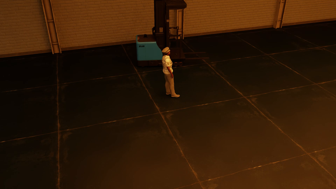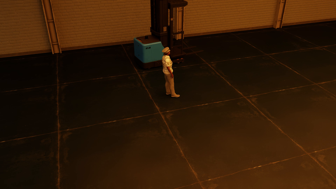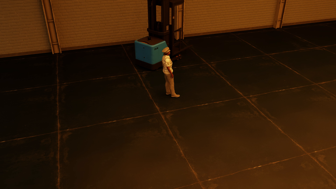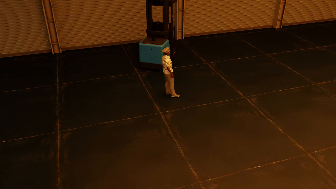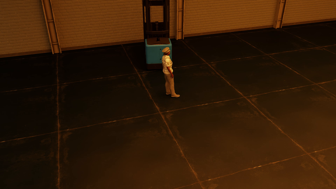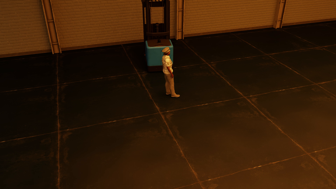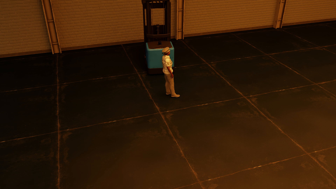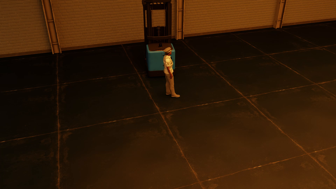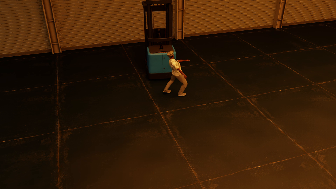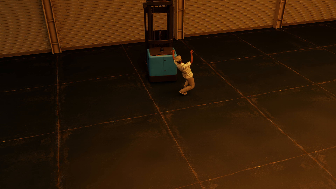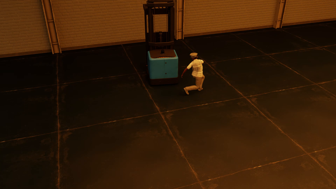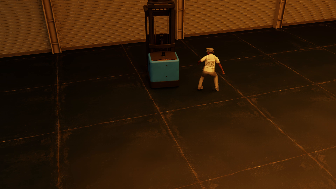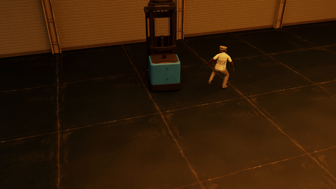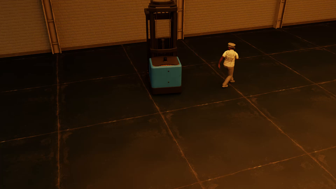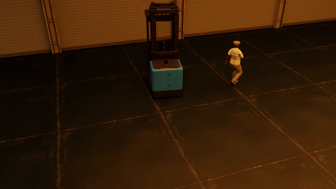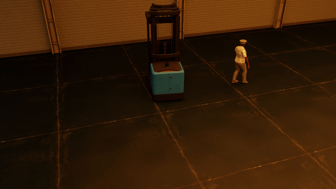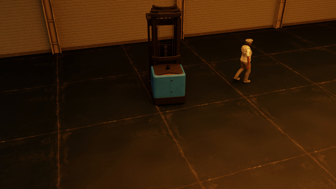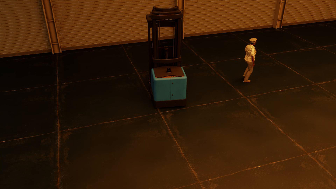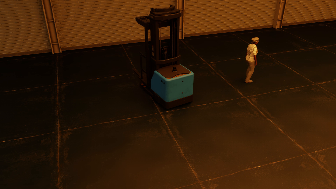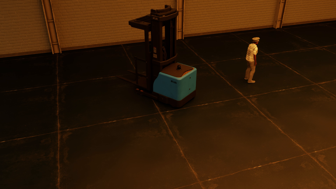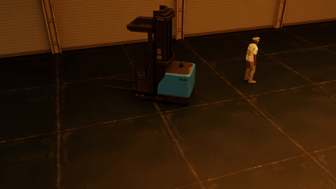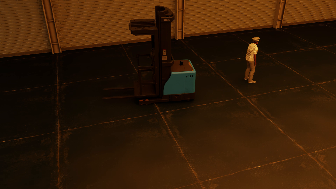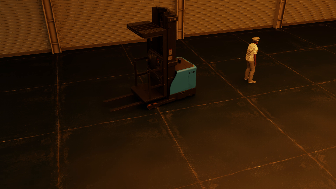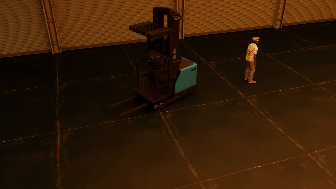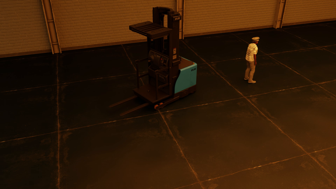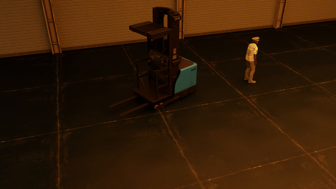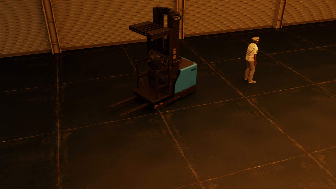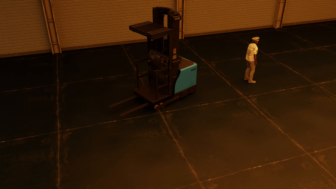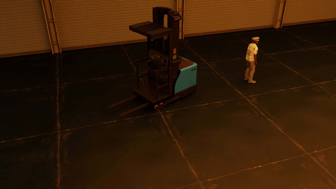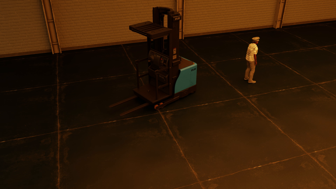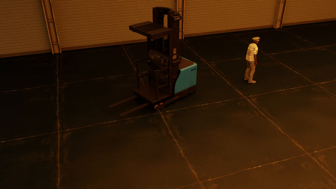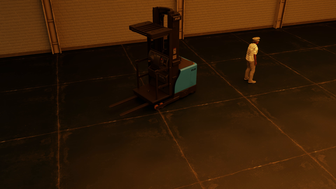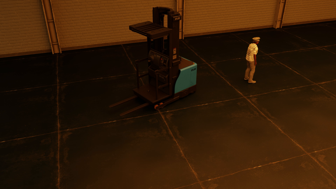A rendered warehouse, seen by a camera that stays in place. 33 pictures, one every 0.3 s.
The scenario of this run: Near miss between a forklift and a person.
